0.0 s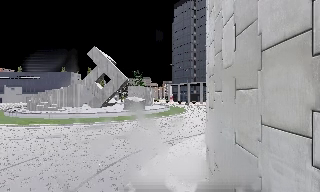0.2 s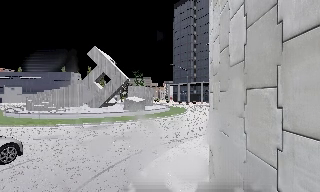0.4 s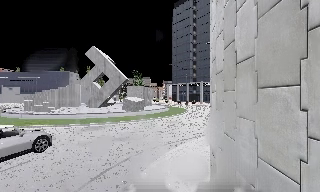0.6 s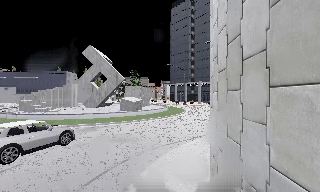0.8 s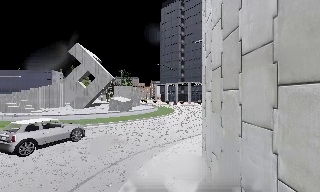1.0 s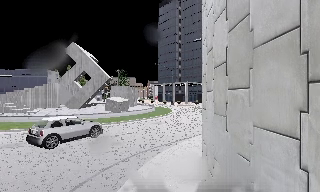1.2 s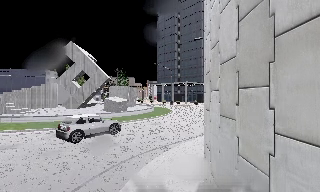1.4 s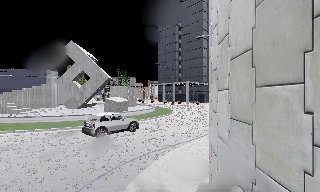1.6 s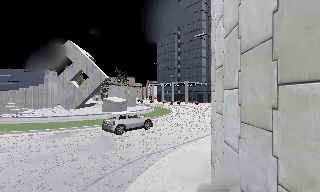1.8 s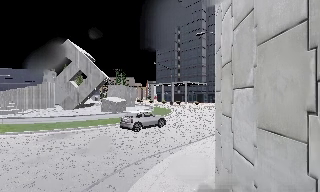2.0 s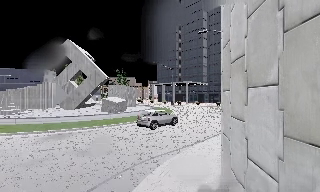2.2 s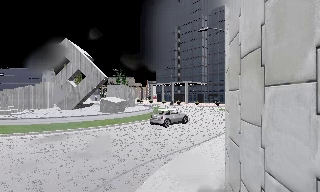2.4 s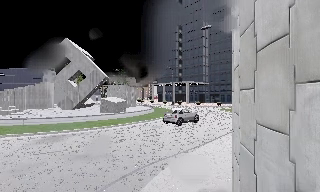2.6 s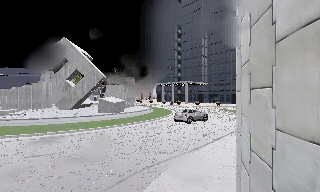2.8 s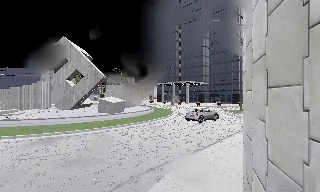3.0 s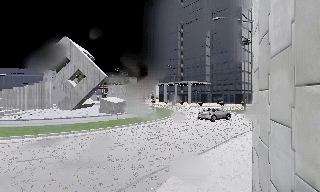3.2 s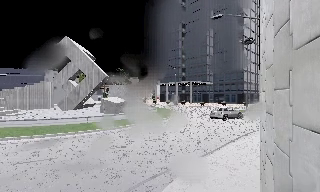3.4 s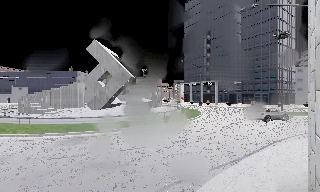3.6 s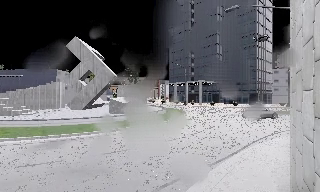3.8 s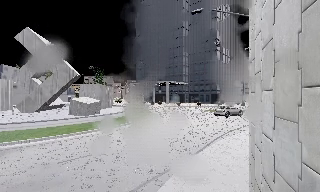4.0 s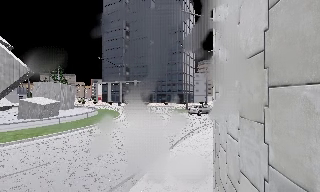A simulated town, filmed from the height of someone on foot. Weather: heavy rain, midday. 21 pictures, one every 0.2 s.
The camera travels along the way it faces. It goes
forward.
0.0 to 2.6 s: The camera travels forward, about 3.5 m, so what stands in front looms larger.
2.6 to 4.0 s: The scene slides to the left, as the camera pans about 20 degrees to its right. It travels forward, about 2 m, so what stands in front looms larger.
The film runs forward here.
